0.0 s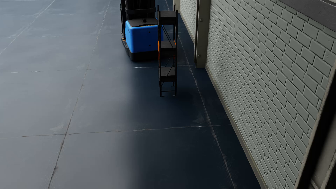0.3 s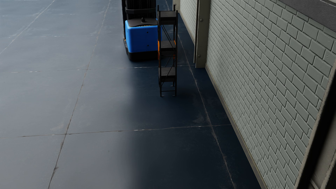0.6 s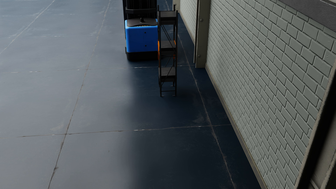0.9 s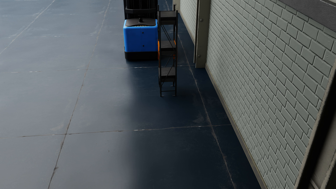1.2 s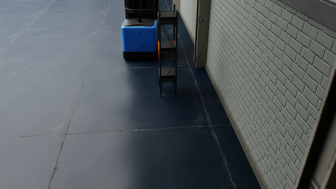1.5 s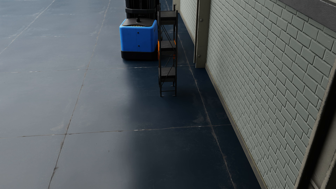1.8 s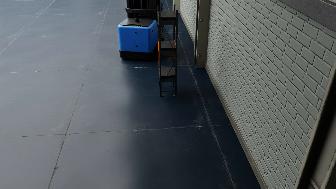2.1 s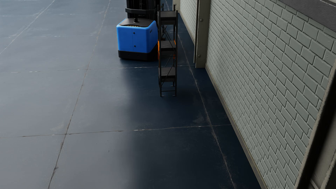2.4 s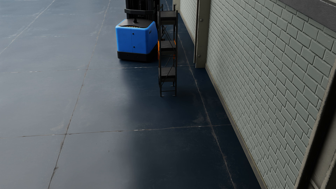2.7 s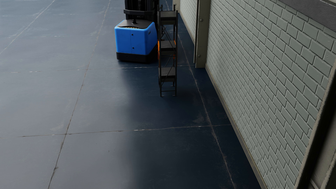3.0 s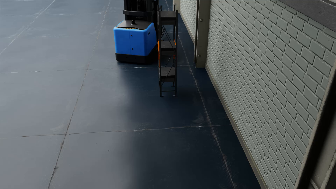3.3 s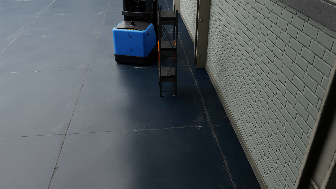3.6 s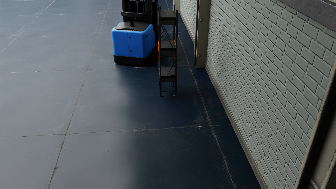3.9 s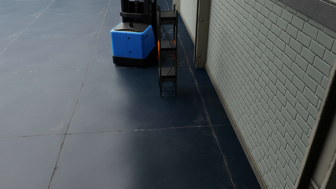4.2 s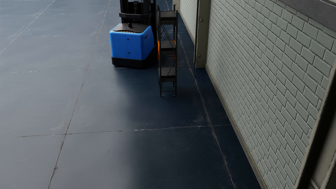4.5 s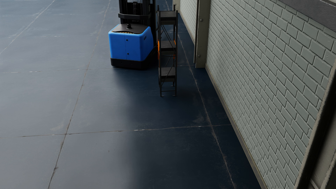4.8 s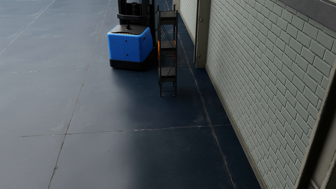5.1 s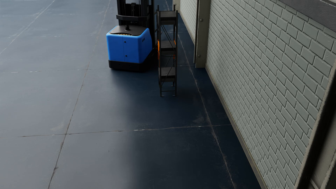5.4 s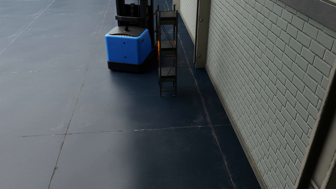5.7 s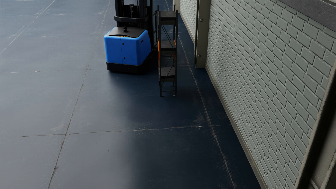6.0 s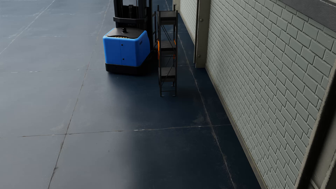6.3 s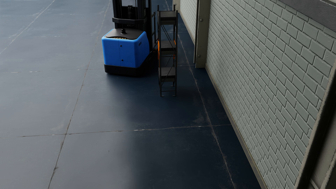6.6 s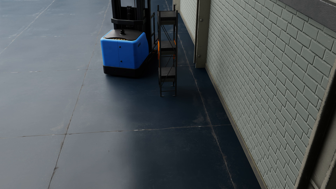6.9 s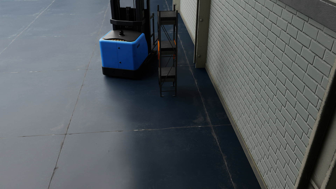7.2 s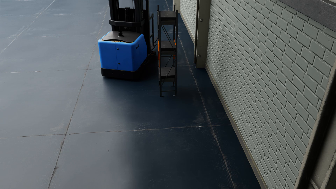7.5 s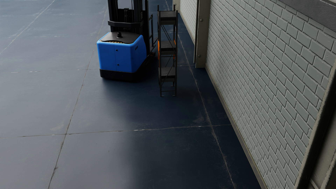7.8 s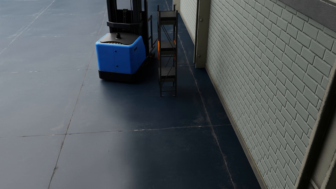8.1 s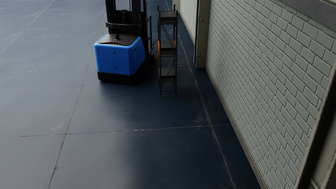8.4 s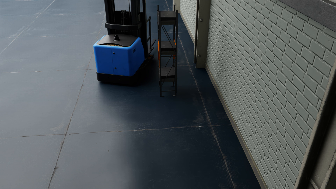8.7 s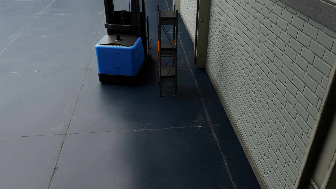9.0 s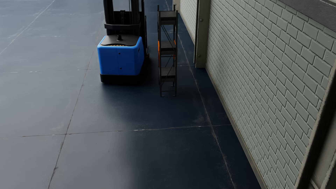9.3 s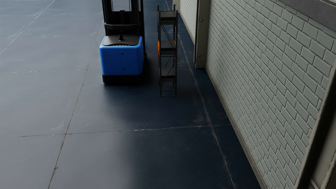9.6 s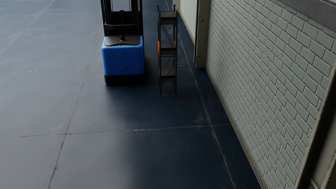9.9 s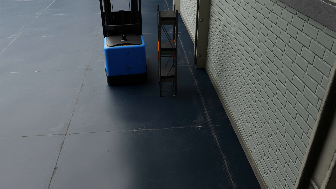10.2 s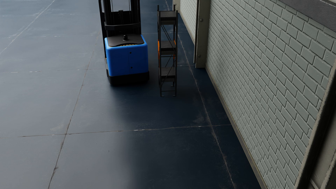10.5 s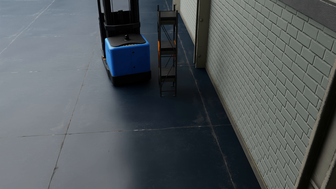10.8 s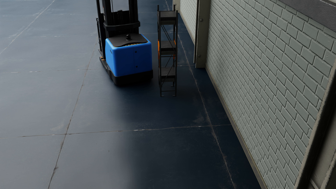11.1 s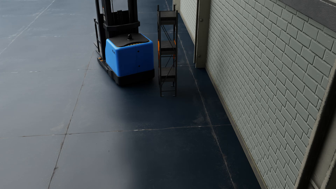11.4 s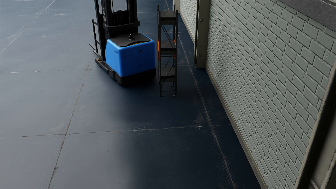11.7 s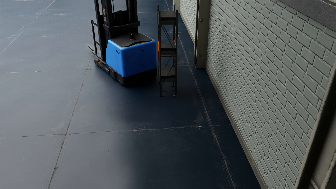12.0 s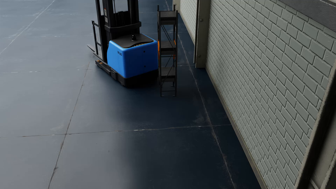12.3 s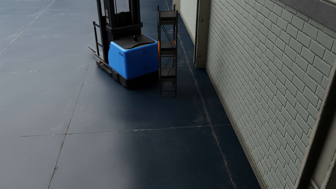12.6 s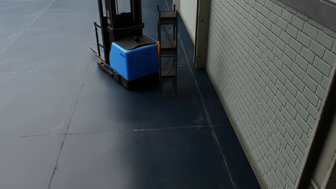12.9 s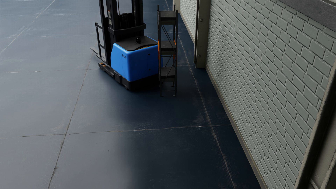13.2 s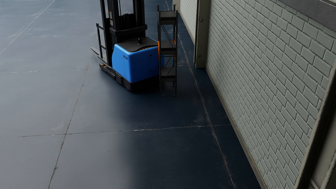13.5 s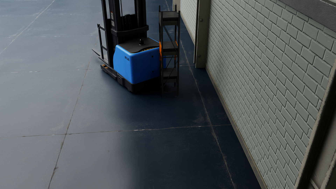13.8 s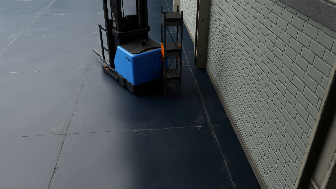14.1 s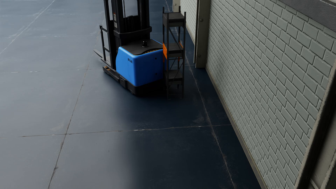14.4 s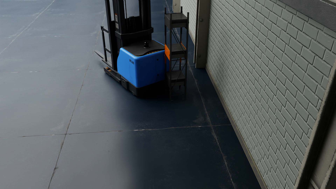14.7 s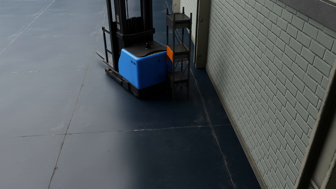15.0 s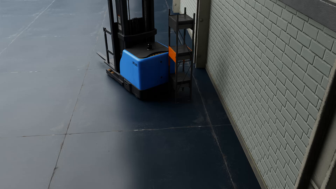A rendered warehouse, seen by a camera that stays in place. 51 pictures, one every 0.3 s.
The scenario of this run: A forklift runs into an object in its way.
